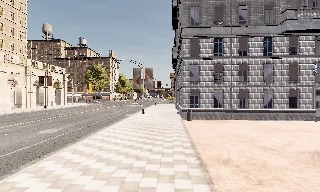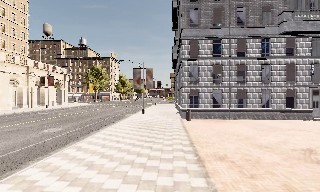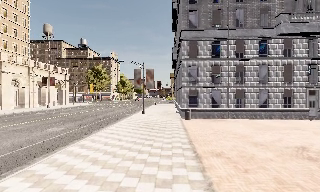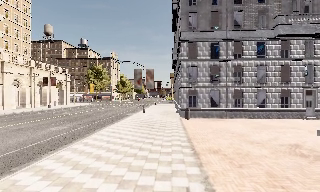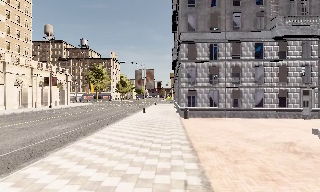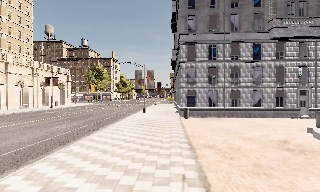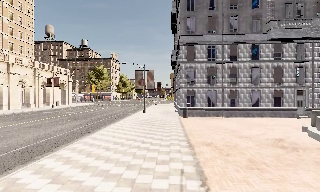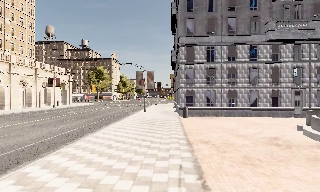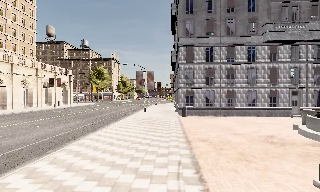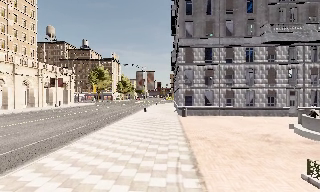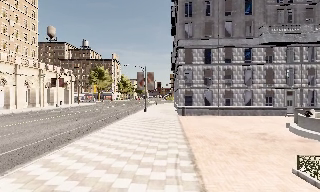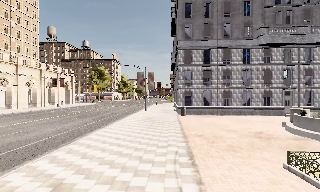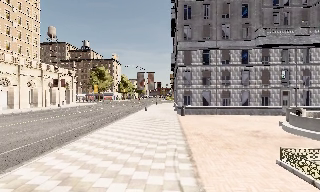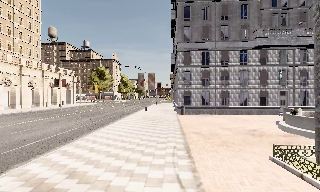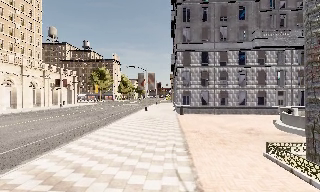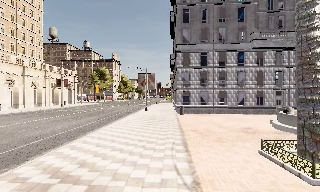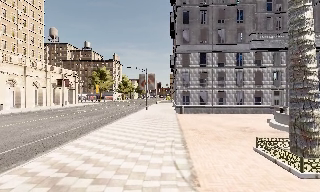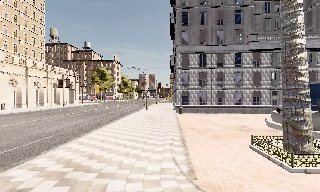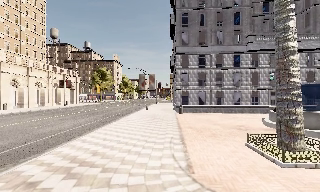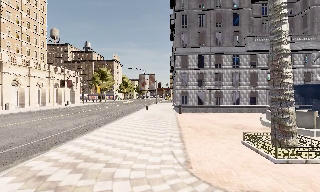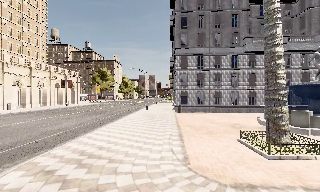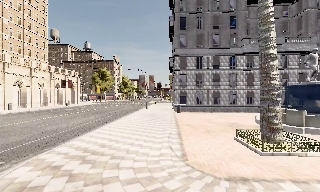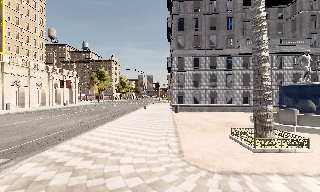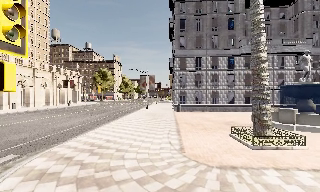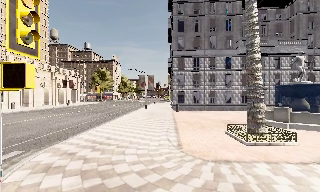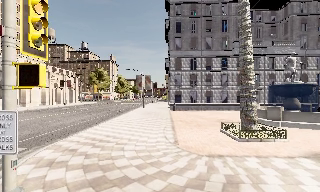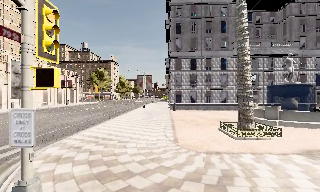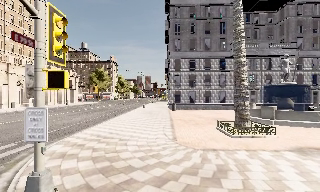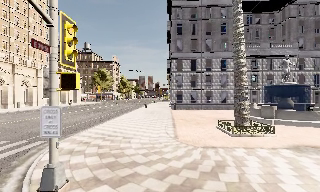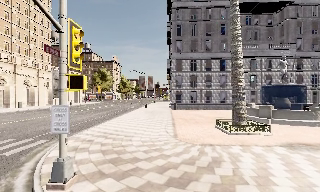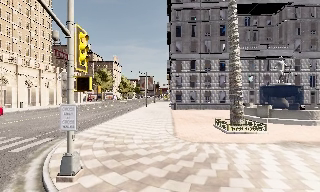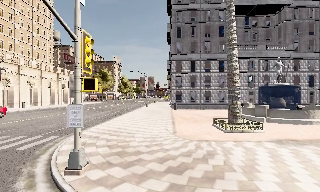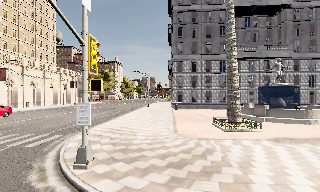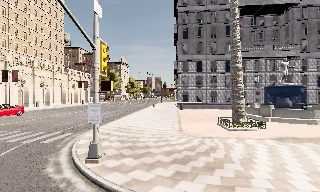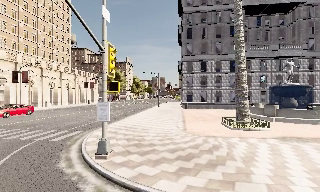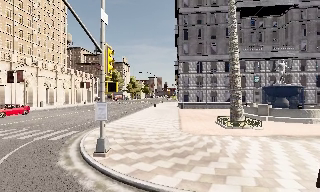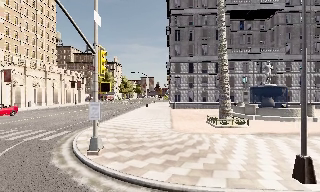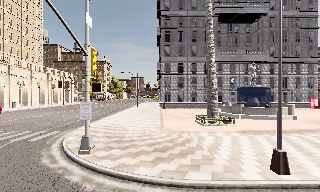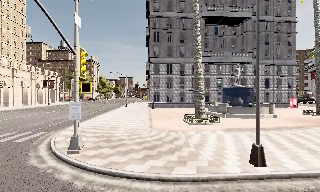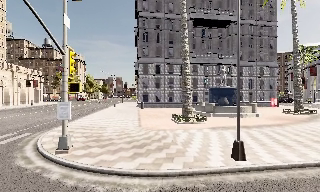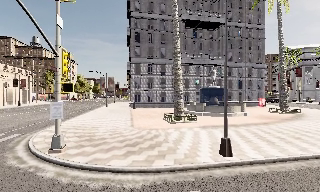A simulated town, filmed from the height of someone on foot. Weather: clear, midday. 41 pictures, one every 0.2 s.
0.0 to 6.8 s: The camera travels backward, about 12 m, so what stands in front gets smaller.
6.8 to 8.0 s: The camera swings to its right by about 20 degrees, and the scene slides to the left. It travels backward, about 1.5 m, so what stands in front gets smaller.
The film runs backward here.
